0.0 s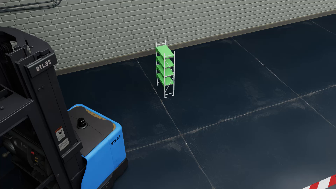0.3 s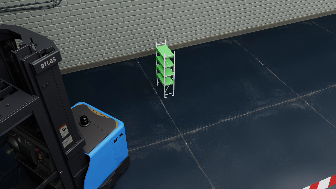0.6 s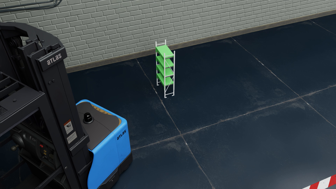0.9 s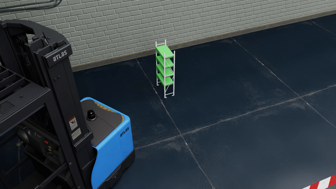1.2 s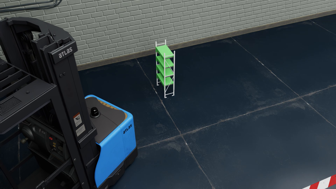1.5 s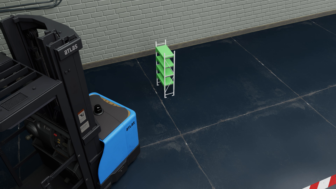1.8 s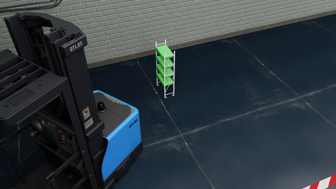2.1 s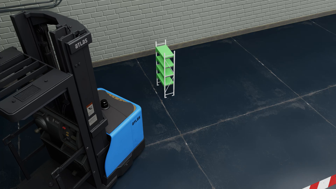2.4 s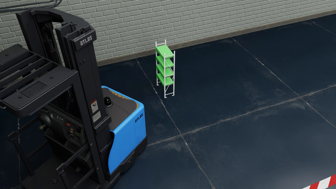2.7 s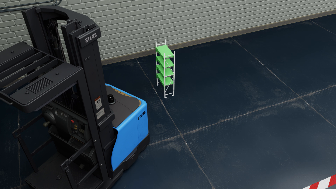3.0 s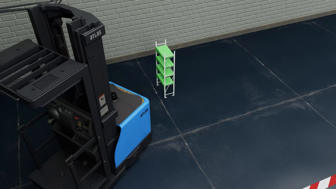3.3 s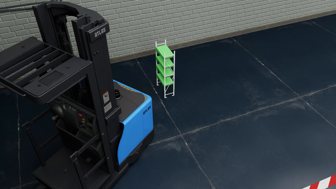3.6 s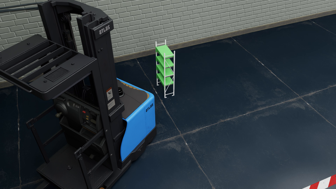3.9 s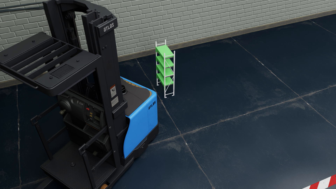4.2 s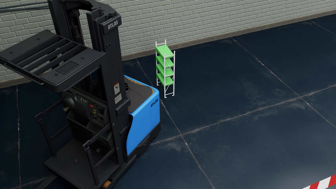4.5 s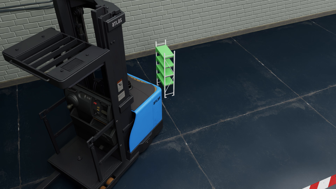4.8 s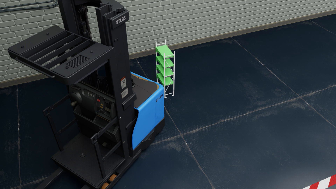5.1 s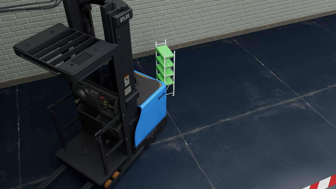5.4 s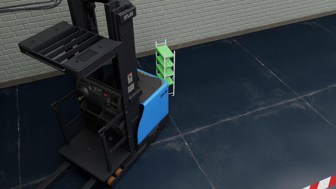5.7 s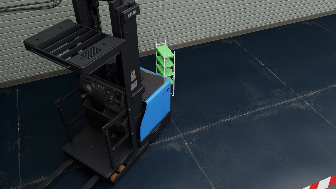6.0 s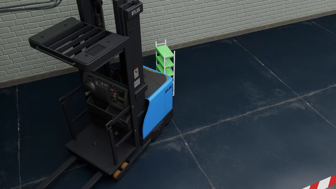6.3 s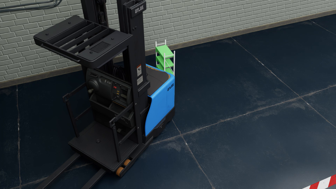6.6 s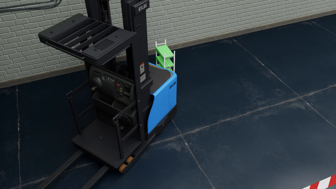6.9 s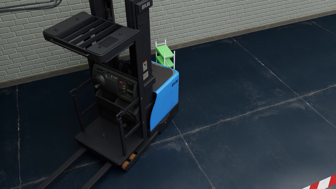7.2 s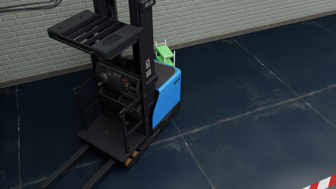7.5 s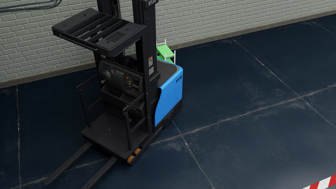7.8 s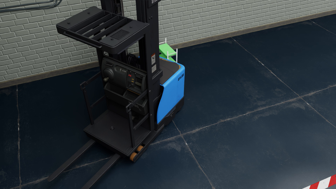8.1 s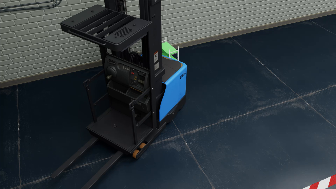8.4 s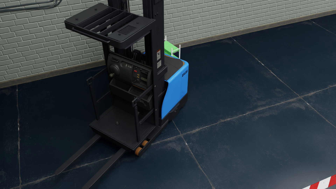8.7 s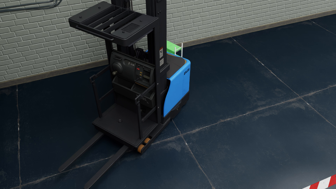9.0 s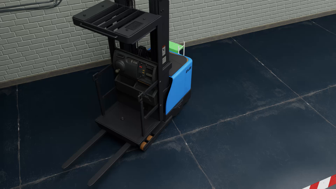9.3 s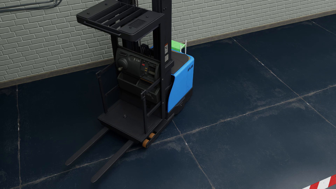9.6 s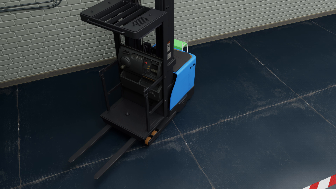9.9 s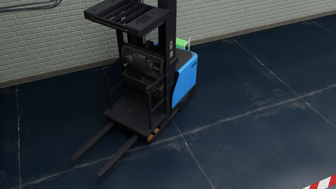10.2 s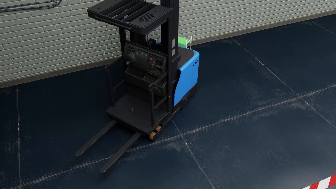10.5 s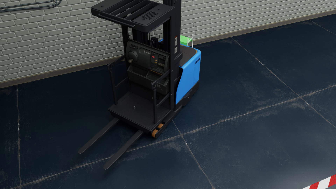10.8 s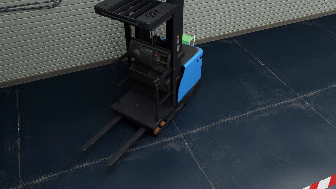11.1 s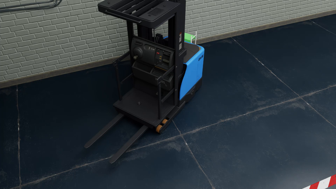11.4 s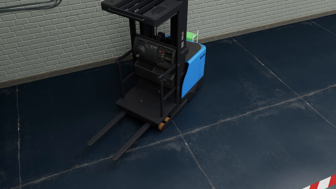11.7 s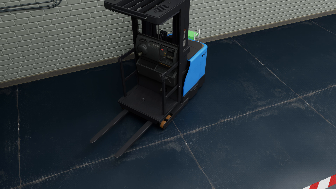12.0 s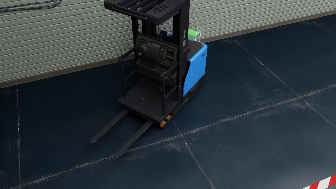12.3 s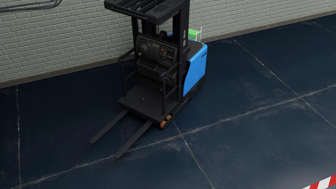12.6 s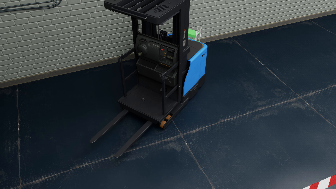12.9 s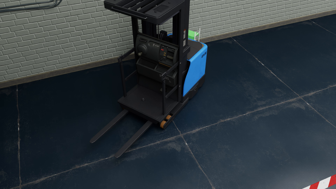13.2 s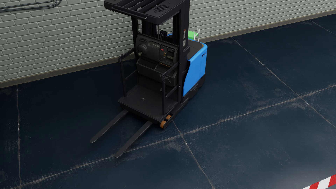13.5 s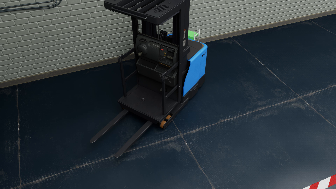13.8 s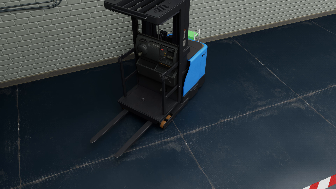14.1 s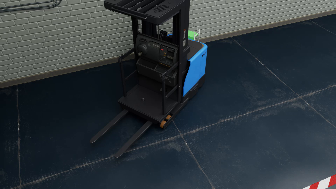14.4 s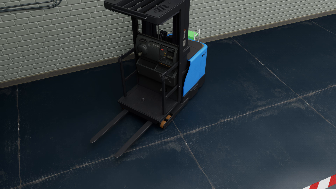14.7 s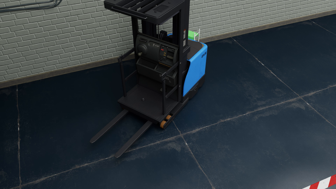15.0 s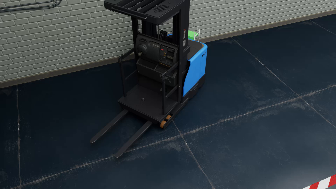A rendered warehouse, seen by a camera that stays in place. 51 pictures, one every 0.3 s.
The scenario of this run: A forklift runs into an object in its way.
